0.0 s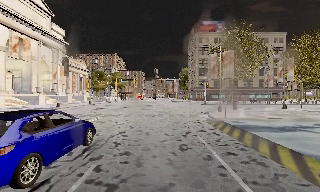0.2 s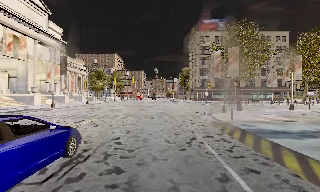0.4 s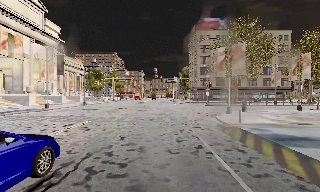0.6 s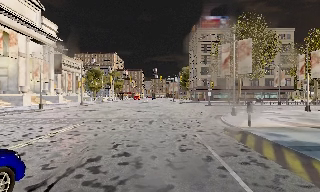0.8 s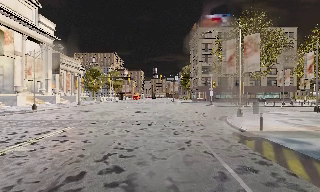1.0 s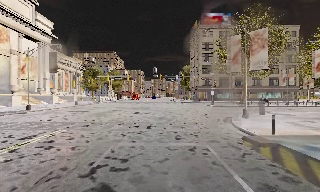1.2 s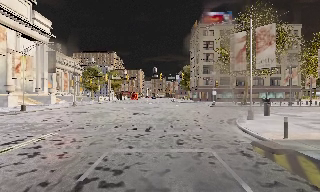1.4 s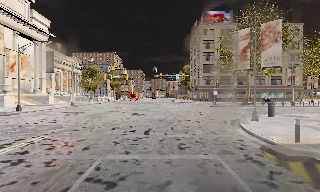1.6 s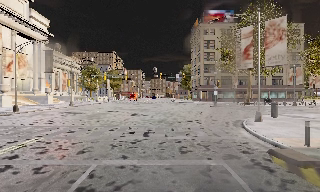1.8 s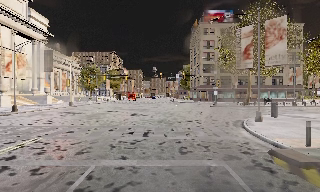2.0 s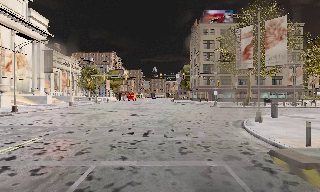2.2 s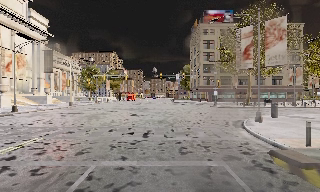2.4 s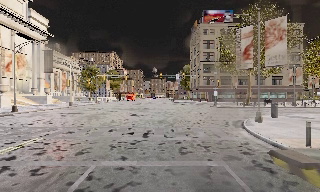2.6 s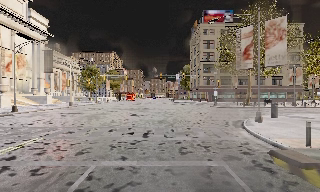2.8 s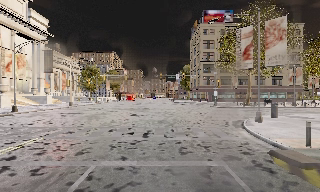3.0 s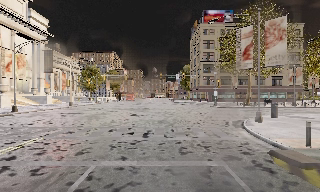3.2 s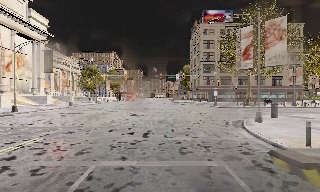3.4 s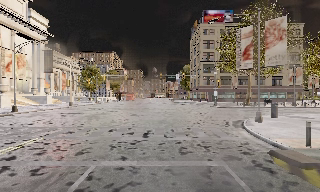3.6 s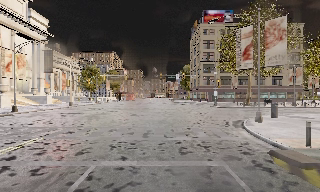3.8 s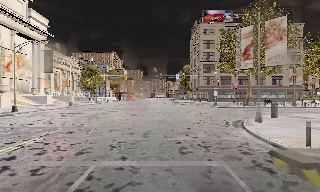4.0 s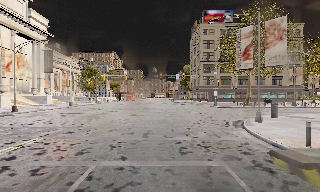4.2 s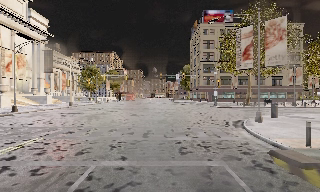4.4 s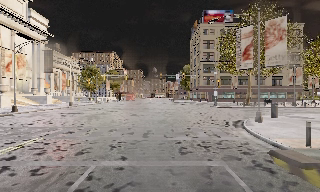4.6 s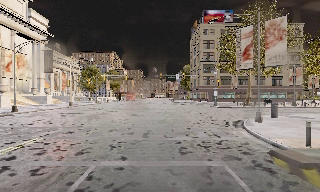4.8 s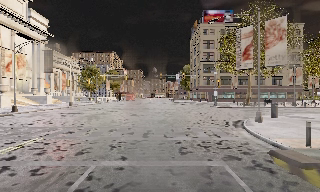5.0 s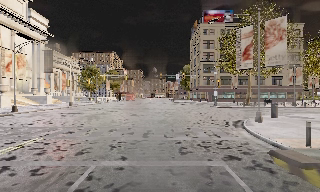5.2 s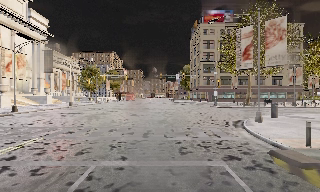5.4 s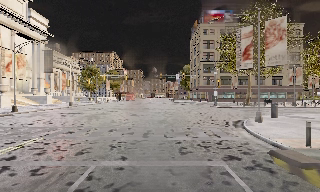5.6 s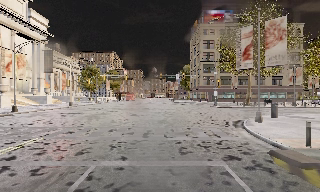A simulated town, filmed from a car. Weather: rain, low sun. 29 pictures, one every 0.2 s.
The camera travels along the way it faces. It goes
forward.
0.0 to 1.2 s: The camera travels forward, about 6 m, so what stands in front looms larger.
1.2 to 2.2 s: The camera travels forward, about 1 m, so what stands in front looms larger. It loses speed.
2.2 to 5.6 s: The camera keeps its place and its aim.
The film runs forward here.
